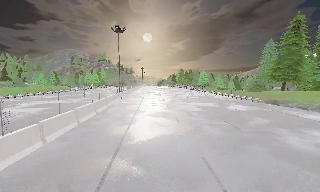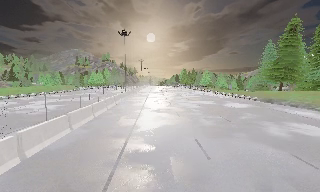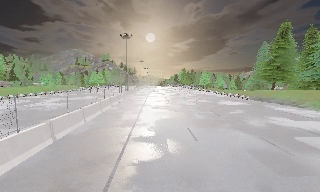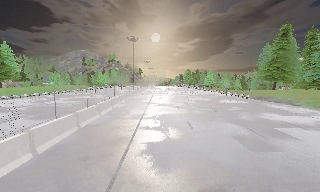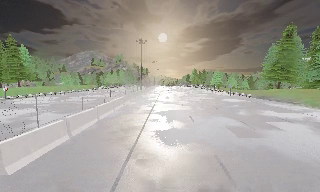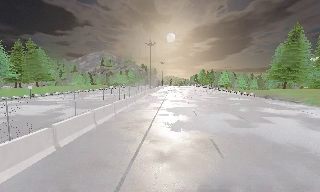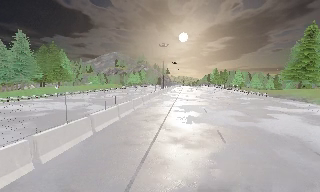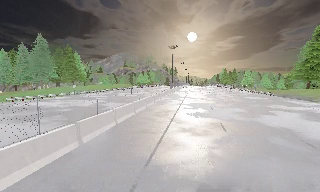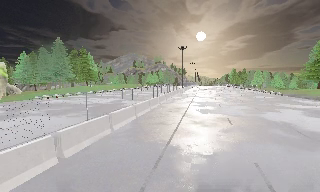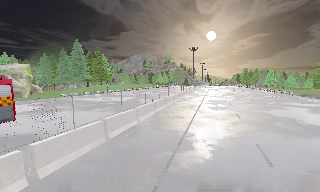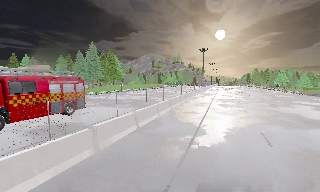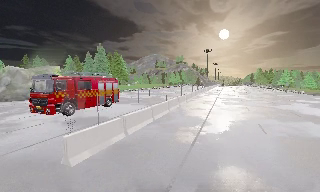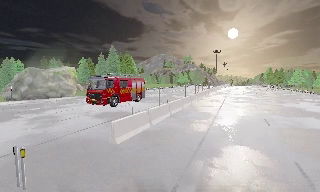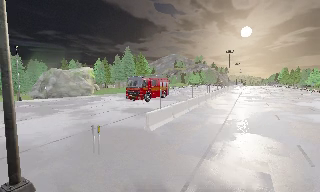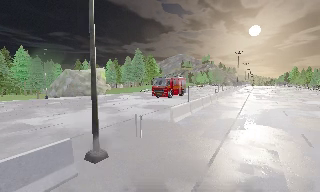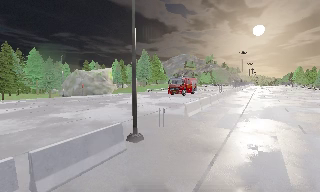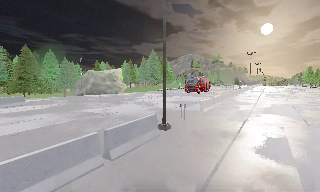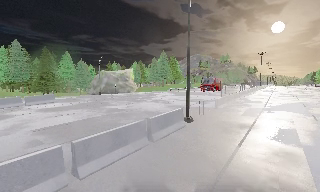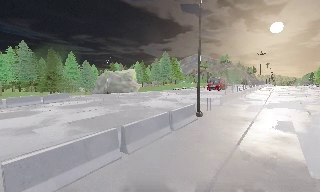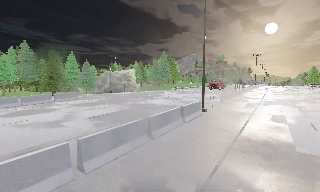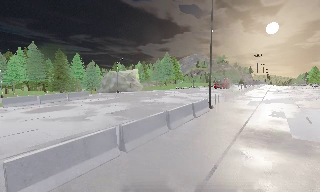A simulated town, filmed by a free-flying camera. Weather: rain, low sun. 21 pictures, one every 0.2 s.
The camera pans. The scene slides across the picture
to the right.
The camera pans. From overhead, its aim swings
counterclockwise.
0.0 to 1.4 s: The scene slides to the right, as the camera pans about 15 degrees to its left. It travels backward, about 13 m, so what stands in front gets smaller.
1.4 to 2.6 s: The scene slides to the right, as the camera pans about 15 degrees to its left. It travels backward and to its left, about 12 m, so what stands in front gets smaller.
2.6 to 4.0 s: The camera travels backward and to its left, about 14 m, so what stands in front gets smaller.
The film runs backward here.
